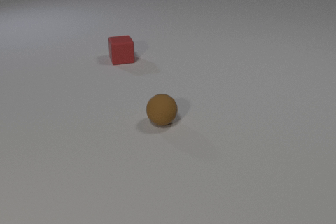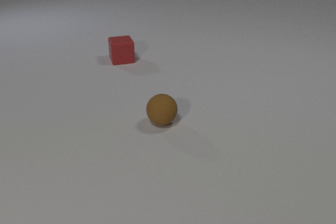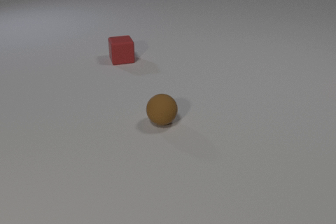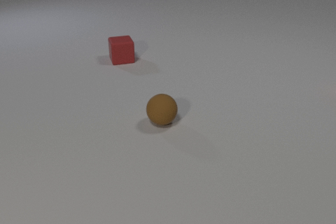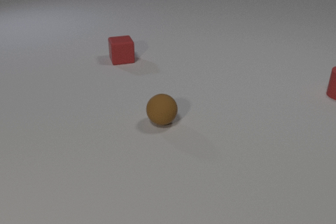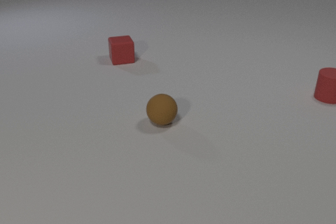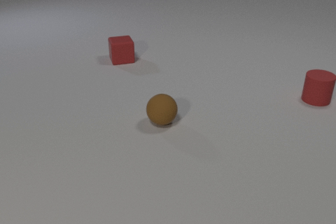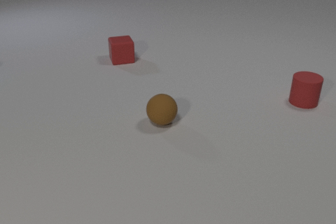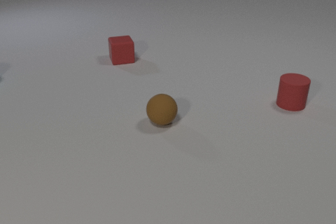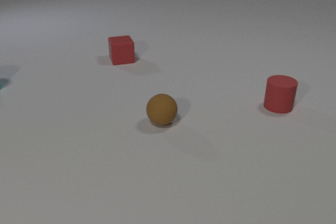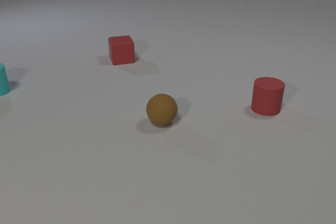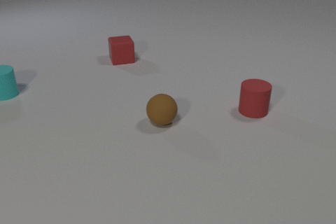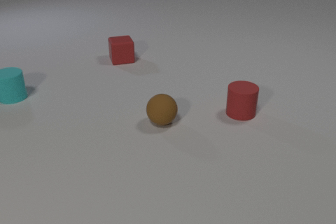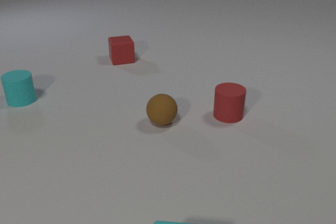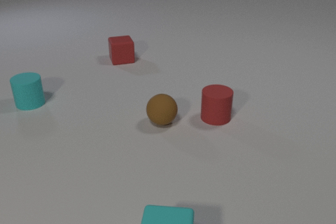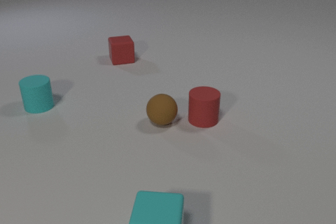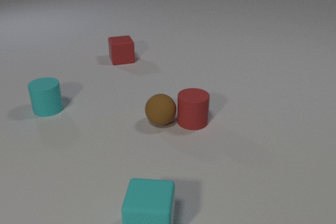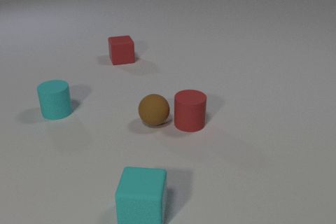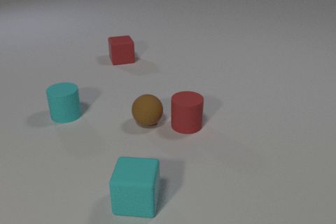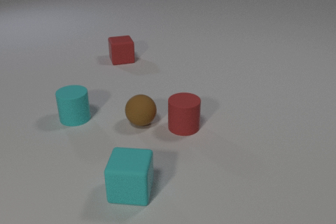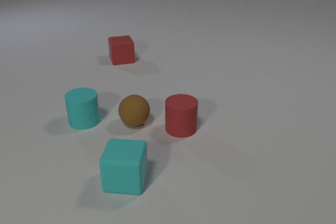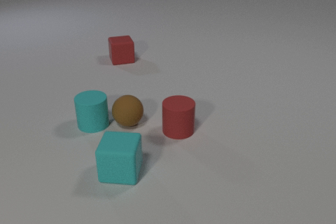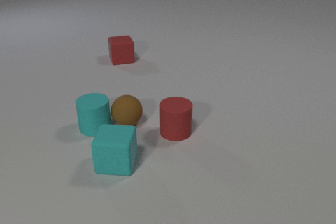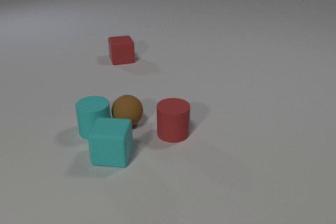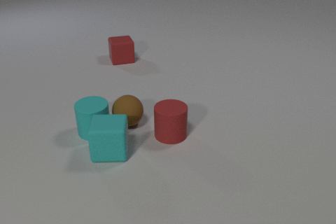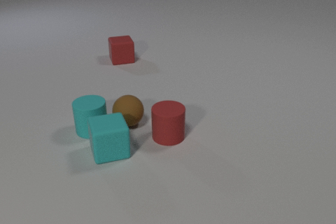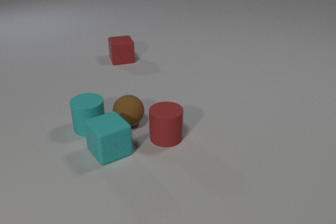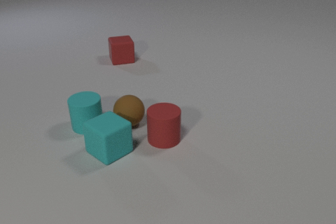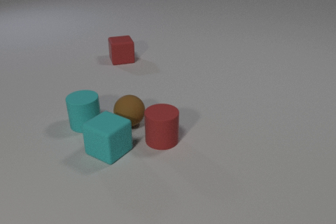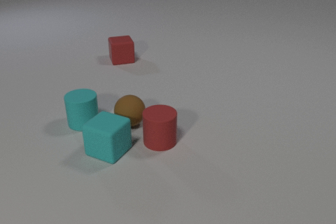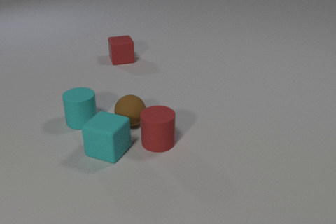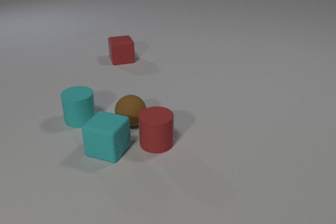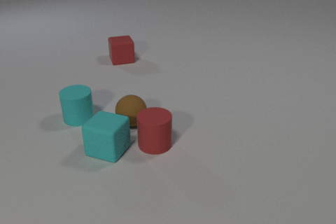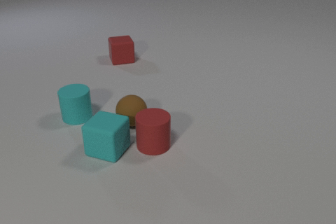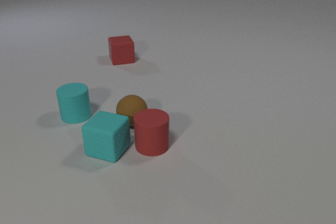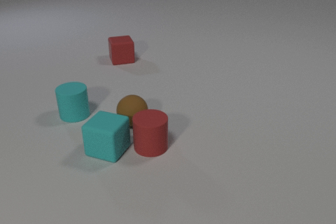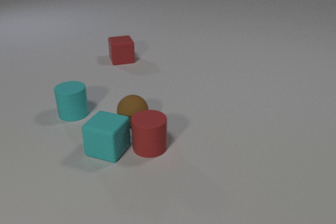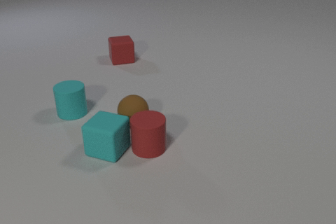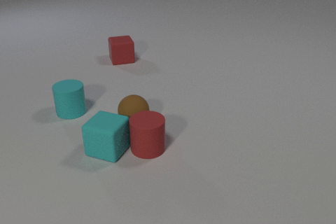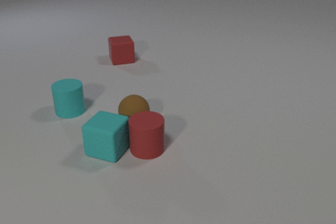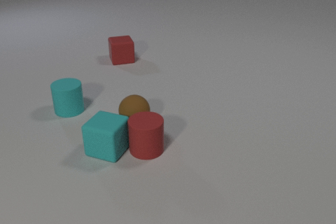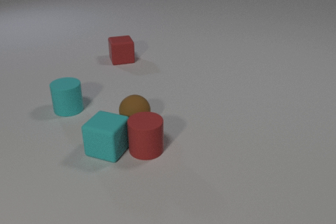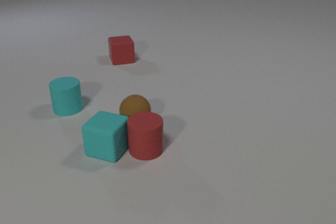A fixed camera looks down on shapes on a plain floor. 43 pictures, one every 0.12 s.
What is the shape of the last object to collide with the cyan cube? cylinder.
What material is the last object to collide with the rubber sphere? rubber.
Are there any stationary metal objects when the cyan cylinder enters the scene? no.
0.00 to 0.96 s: The red rubber cylinder comes in at the right edge, slides to the left and toward the camera.
0.96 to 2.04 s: The red rubber cylinder slides to the left and toward the camera. The brown rubber sphere rolls to the left. The cyan rubber cube comes in at the bottom edge, slides away from the camera and to the left. The cyan rubber cylinder comes in at the left edge, slides toward the camera and to the right. The red rubber cylinder and the brown rubber sphere collide.
2.04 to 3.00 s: The red rubber cylinder slides toward the camera and to the left. The brown rubber sphere rolls to the left. The cyan rubber cube slides away from the camera, spins counterclockwise seen from above by about 30 degrees, its near face sliding to the right. The cyan rubber cylinder slides toward the camera and to the right. The brown rubber sphere and the cyan rubber cylinder collide. The cyan rubber cube and the cyan rubber cylinder collide.
3.00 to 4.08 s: The red rubber cylinder slides toward the camera and to the left. The cyan rubber cube spins so that its near face slides to the right, counterclockwise seen from above. The cyan rubber cylinder slides away from the camera and to the left.
4.08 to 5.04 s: The cyan rubber cylinder slides away from the camera and to the left. The red rubber cylinder and the cyan rubber cube collide.
